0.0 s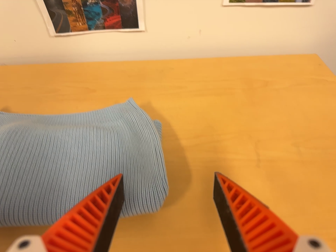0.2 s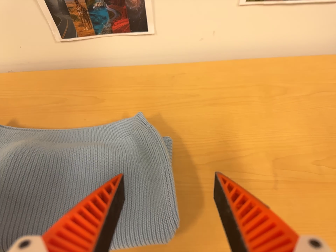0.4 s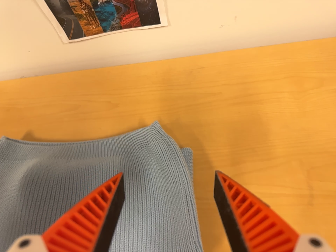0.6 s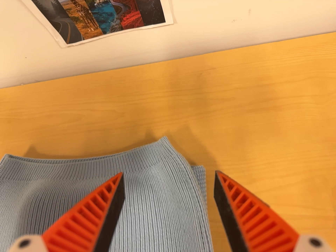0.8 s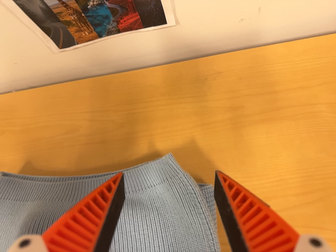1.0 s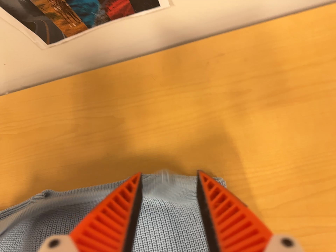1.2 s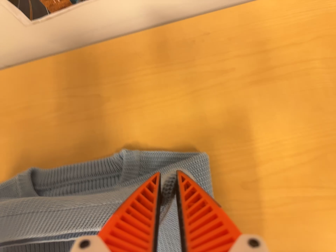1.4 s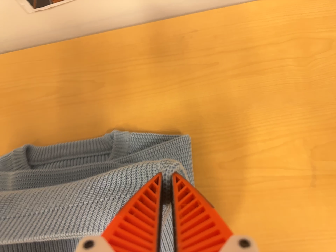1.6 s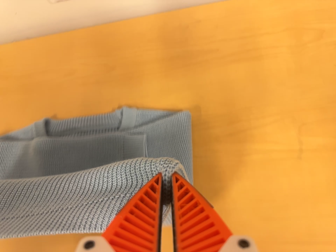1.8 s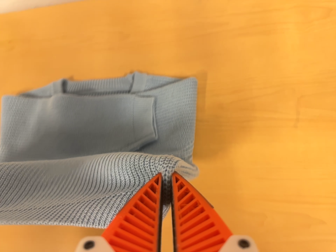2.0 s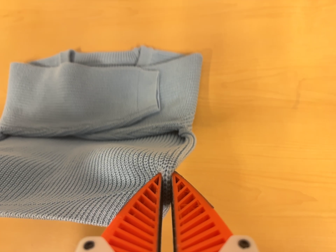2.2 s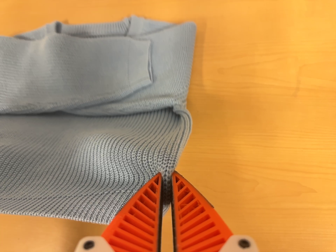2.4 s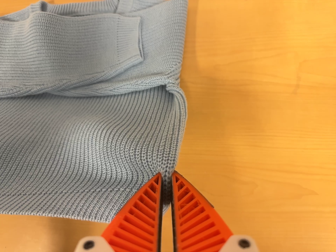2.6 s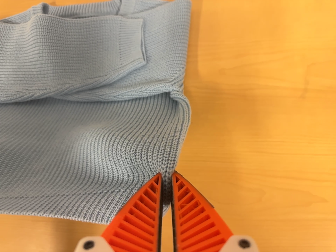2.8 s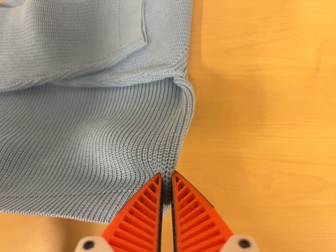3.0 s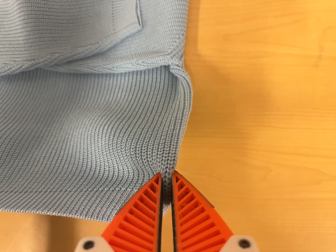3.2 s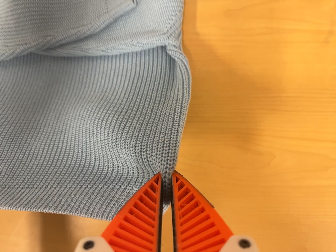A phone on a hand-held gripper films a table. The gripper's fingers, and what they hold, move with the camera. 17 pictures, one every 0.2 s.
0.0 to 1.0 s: The camera pans to its left by about 10 degrees. It travels toward the top of its view and forward, about 30 cm. Its aim tips toward the bottom of its view by about 20 degrees. It rolls about its line of sight by about 10 degrees, and the scene rotates counterclockwise.
1.0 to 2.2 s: The camera travels toward the bottom of its view and backward, about 20 cm, so close, fixed things drift upward. It rolls about its line of sight by about 10 degrees, and the scene rotates clockwise.
2.2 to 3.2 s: The camera travels forward, about 8 cm, so what stands in front looms larger. Its aim tips toward the bottom of its view by about 10 degrees, and the scene shifts upward.
The film runs backward here.
